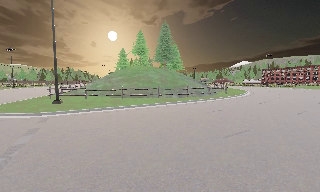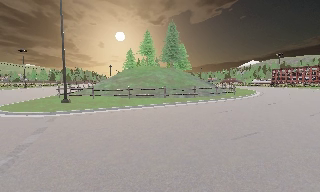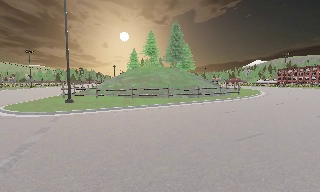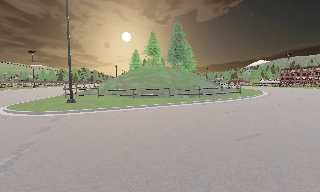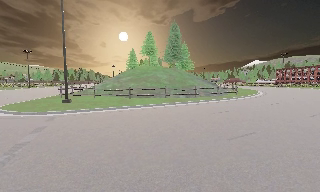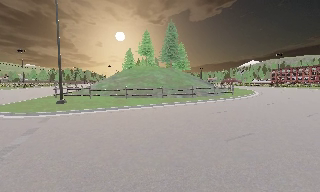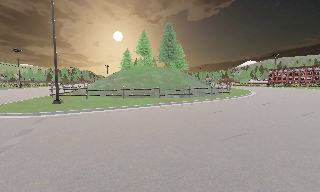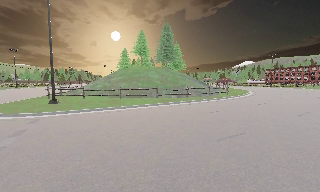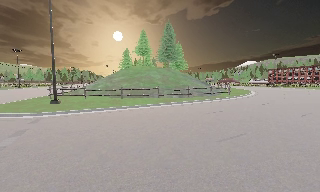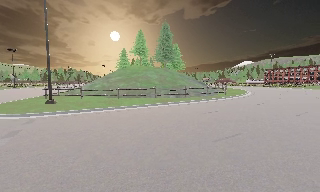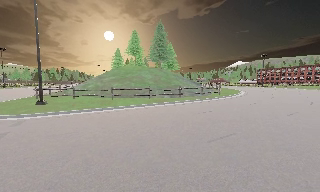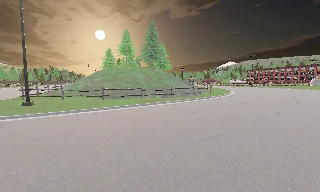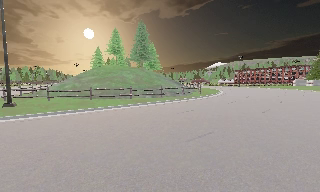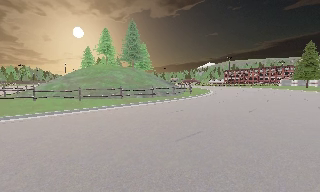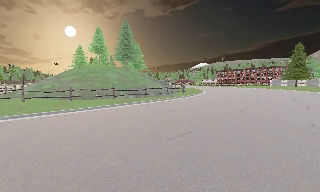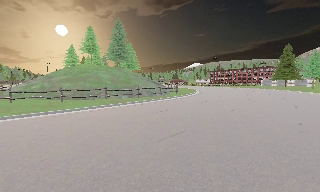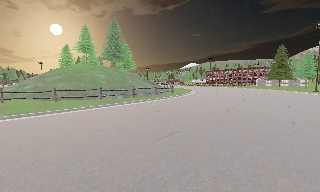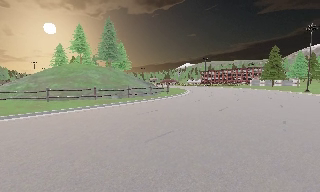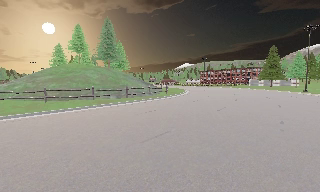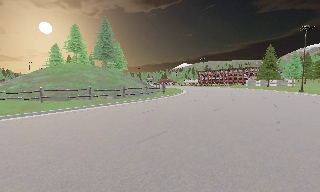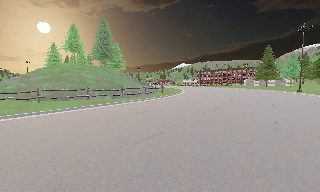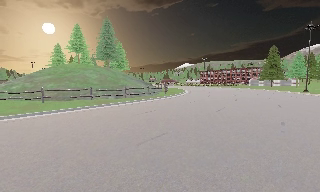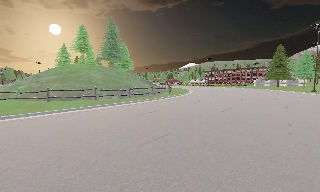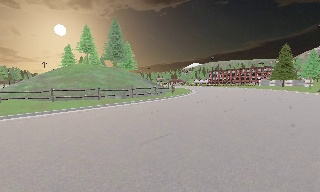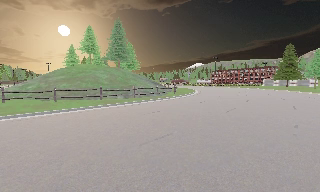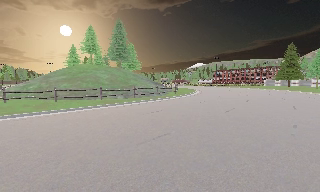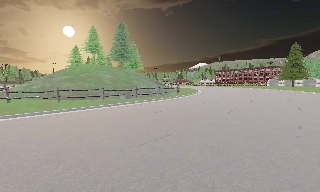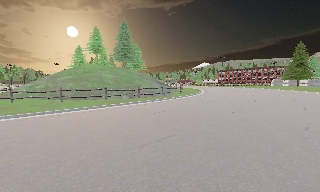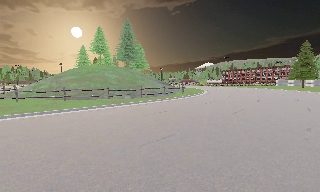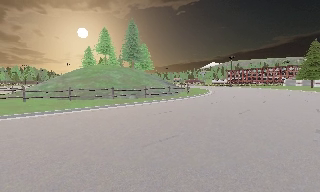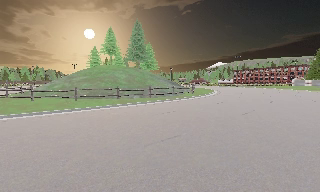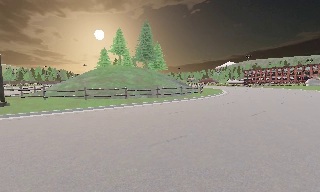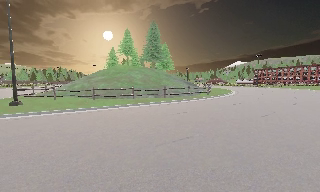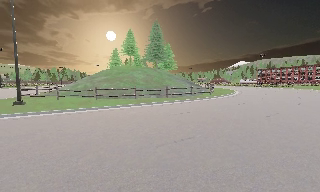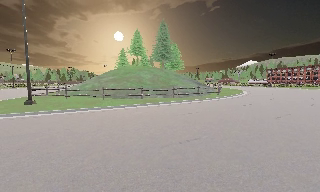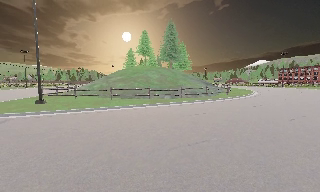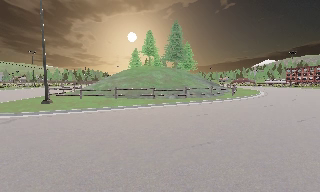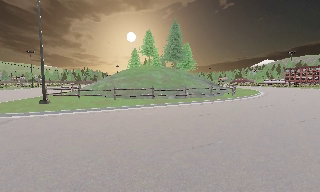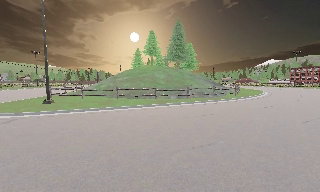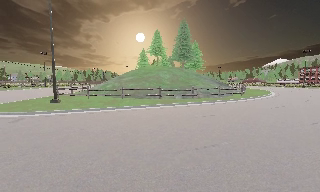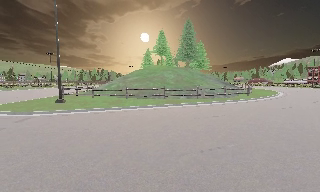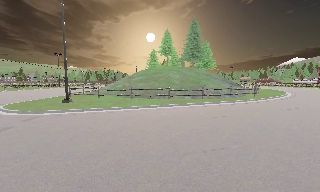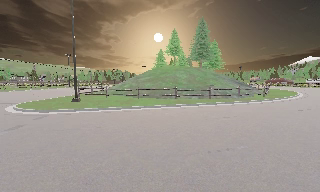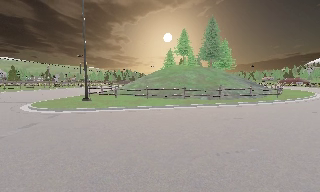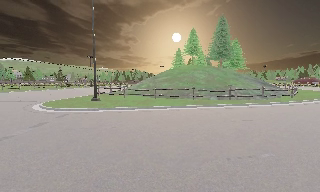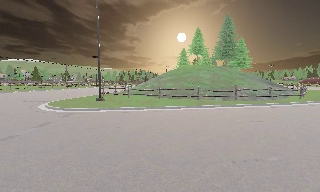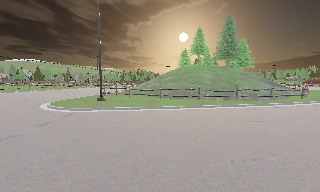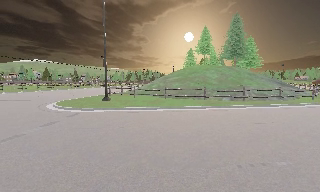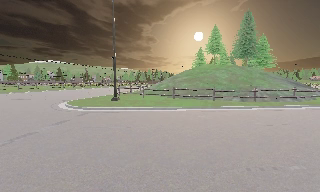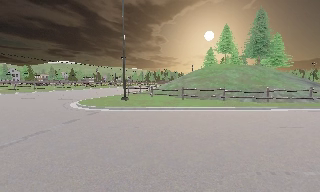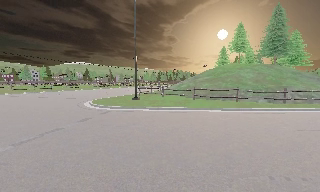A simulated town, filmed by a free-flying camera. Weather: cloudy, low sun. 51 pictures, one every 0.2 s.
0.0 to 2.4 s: The camera travels to its right and forward, about 1 m, so close, fixed things drift to the left.
2.4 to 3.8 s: The camera swings to its right by about 10 degrees, and the scene slides to the left. It travels to its right, about 0.5 m, so close, fixed things drift to the left.
3.8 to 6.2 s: The camera swings to its left by about 15 degrees, and the scene slides to the right. It travels to its right, about 1 m.
6.2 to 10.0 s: The camera swings to its left by about 40 degrees, and the scene slides to the right. It travels forward and to its right, about 1.5 m.
The film runs forward here.
